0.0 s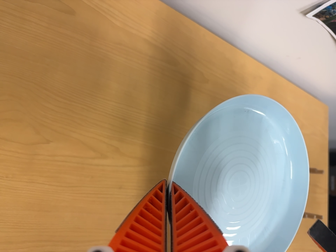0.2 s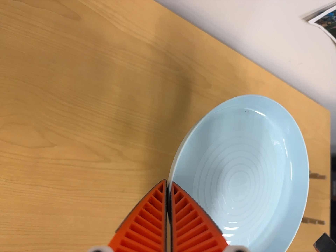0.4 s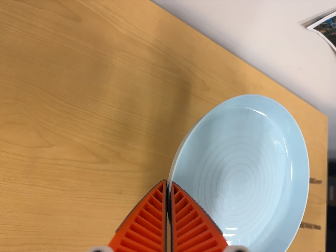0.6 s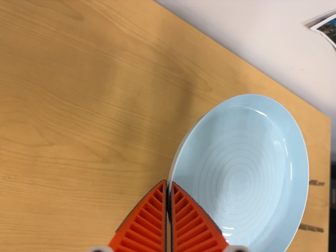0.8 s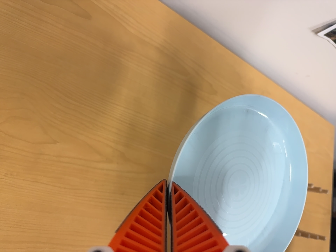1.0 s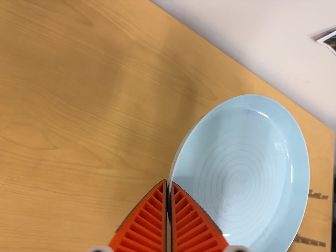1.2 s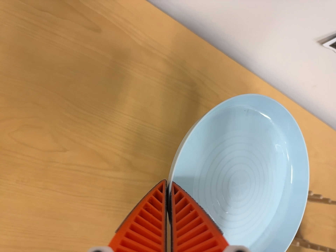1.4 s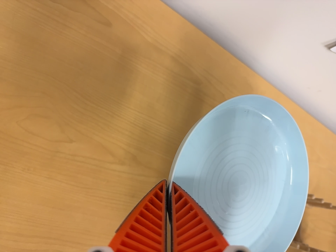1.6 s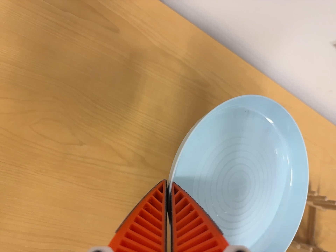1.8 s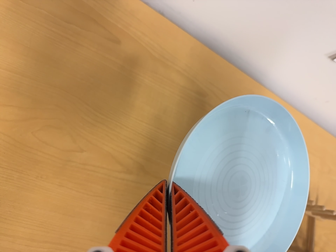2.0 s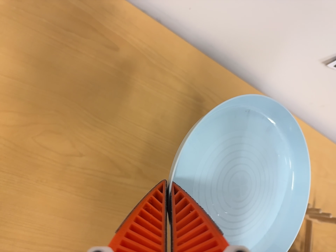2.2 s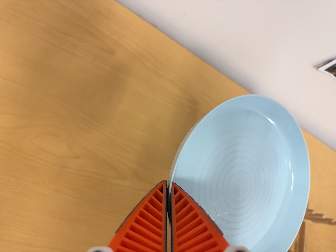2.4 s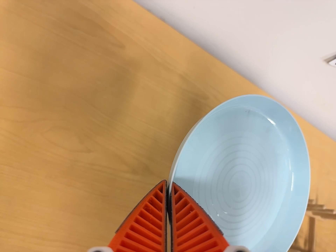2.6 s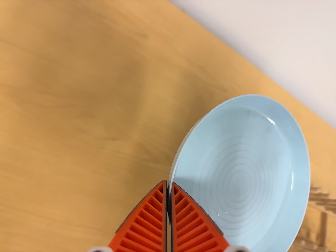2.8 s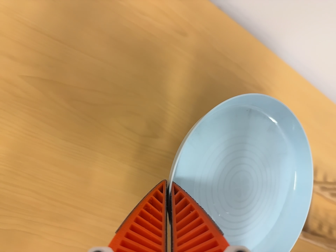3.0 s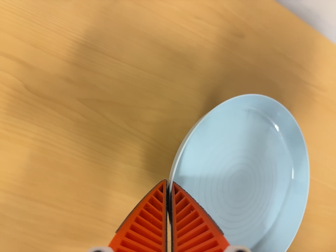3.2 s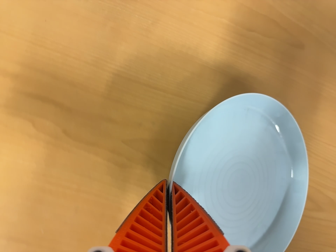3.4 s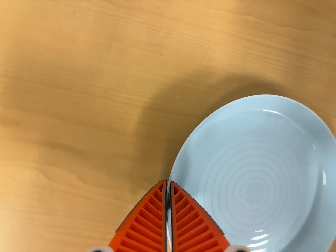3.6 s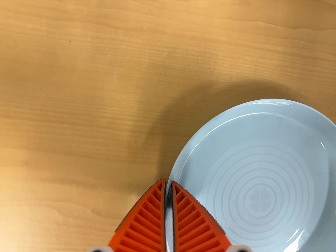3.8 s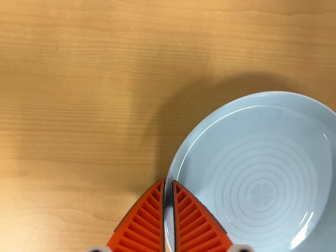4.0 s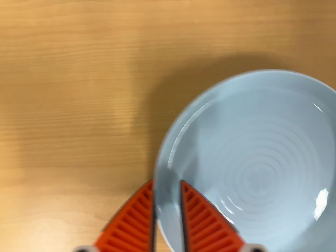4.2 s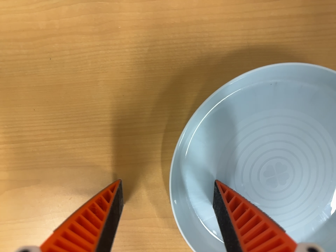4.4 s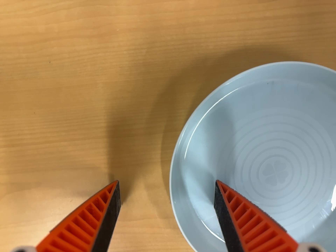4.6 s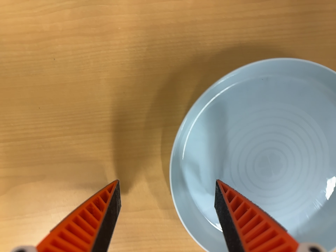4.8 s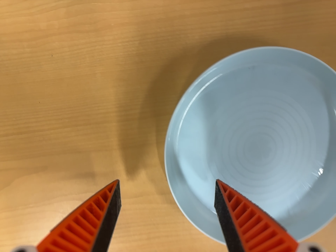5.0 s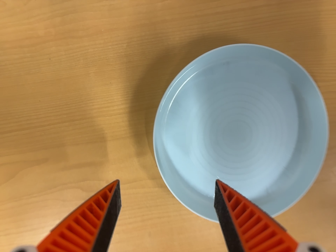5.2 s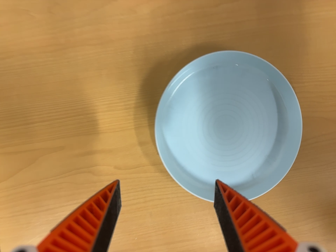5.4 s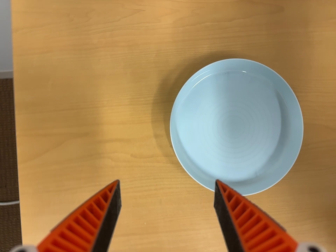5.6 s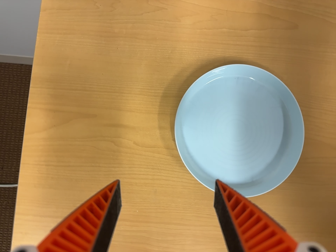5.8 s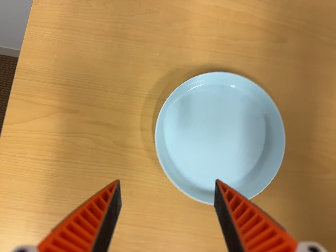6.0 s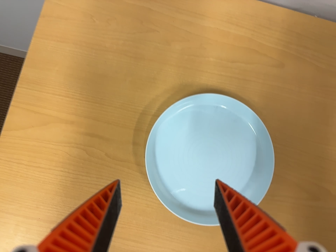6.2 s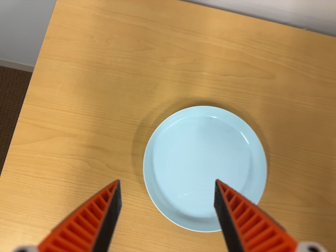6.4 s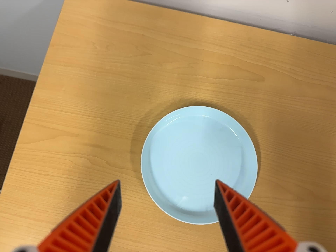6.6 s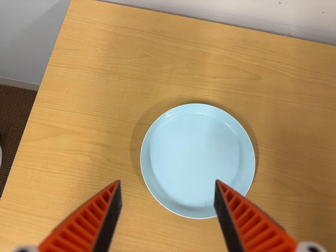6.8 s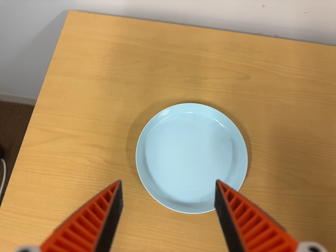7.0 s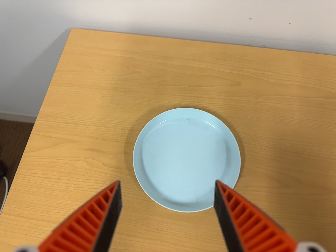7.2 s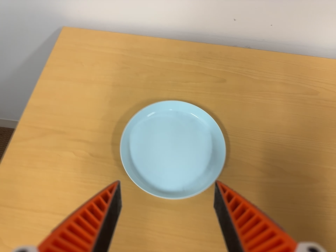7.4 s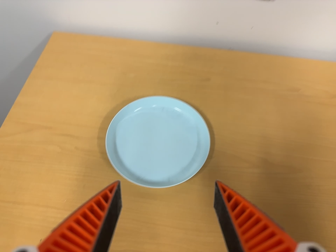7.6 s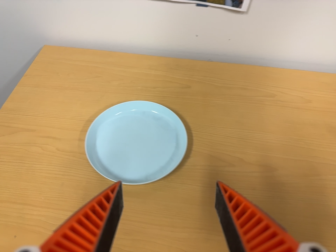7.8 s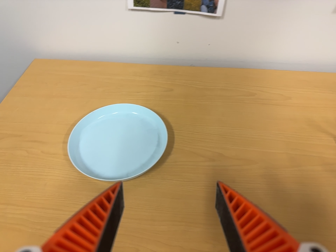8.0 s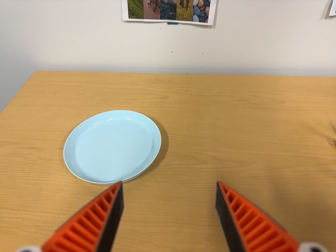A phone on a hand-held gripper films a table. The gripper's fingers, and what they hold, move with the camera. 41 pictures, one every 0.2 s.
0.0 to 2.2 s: The camera's aim tips toward the top of its view by about 10 degrees, and the scene shifts downward.
2.2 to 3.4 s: The scene slides to the right, as the camera pans about 20 degrees to its left. It travels to its left, toward the top of its view and forward, about 24 cm, so close, fixed things drift to the right. Its aim tips toward the bottom of its view by about 15 degrees.
3.4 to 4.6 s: The camera travels toward the top of its view, about 6 cm. Its aim tips toward the bottom of its view by about 10 degrees. It rolls about its line of sight by about 15 degrees, and the scene rotates counterclockwise.
4.6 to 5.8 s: The camera travels backward and toward the bottom of its view, about 18 cm, so what stands in front gets smaller. Its aim tips toward the top of its view by about 15 degrees. It rolls about its line of sight by about 15 degrees, and the scene rotates clockwise.
5.8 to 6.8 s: The camera travels backward, to its right and toward the bottom of its view, about 12 cm, so what stands in front gets smaller. Its aim tips toward the top of its view by about 10 degrees.
6.8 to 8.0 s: The camera travels toward the bottom of its view and to its right, about 28 cm. Its aim tips toward the top of its view by about 25 degrees.
The film runs backward here.
